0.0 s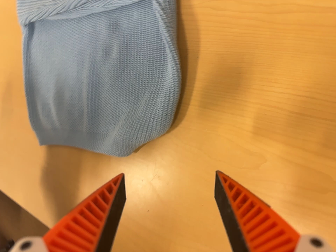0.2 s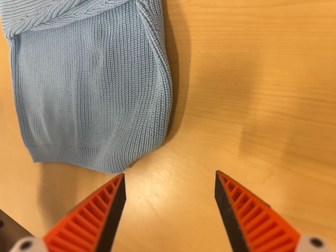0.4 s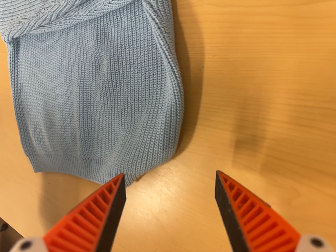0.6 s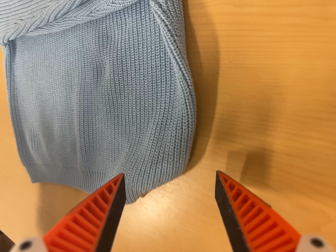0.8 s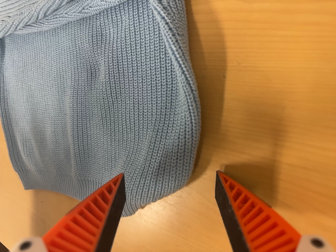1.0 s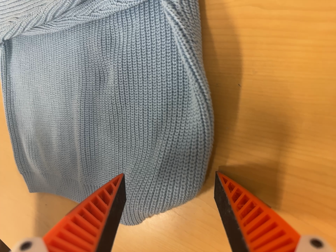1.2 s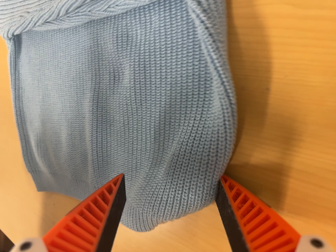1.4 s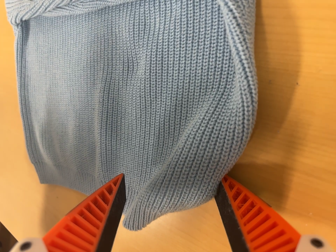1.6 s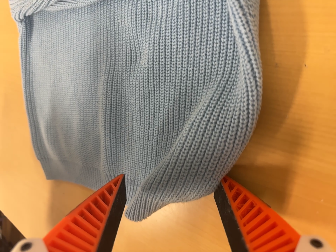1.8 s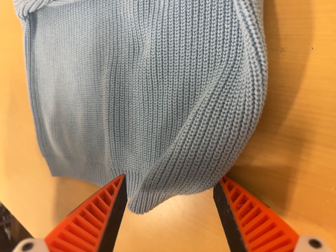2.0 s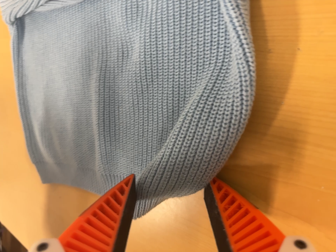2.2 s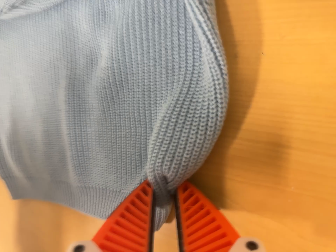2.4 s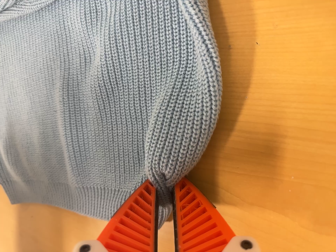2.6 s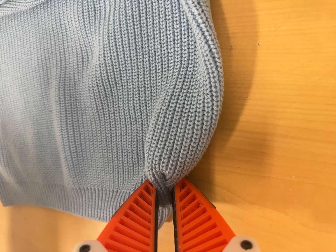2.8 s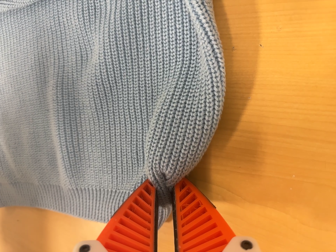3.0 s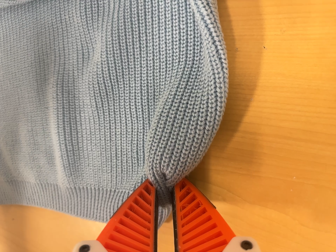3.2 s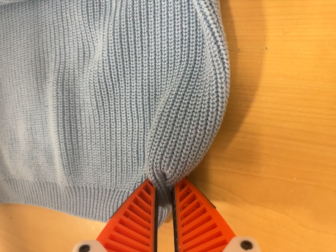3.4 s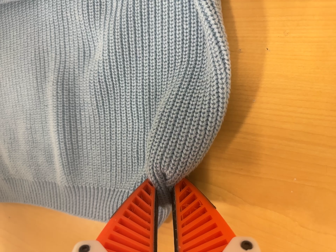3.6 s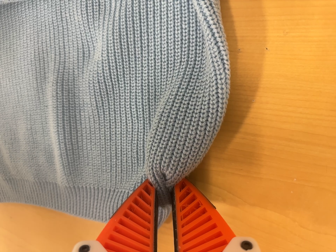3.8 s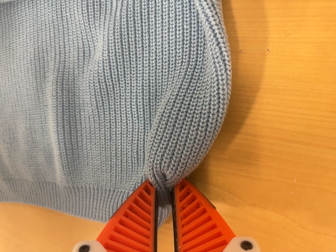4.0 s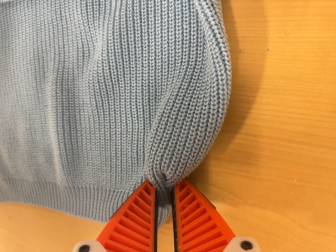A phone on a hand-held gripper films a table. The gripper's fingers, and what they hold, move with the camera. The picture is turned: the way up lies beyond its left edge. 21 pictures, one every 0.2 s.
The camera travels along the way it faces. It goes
forward.
0.0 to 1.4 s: The camera travels forward and toward the top of its view, about 16 cm, so what stands in front looms larger.
1.4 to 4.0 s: The scene slides to the left, as the camera pans about 10 degrees to its right.
The film runs forward here.
